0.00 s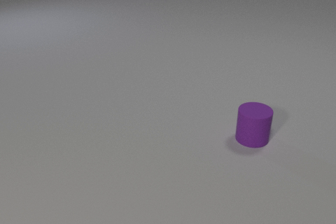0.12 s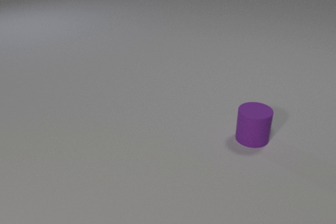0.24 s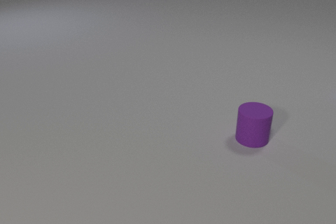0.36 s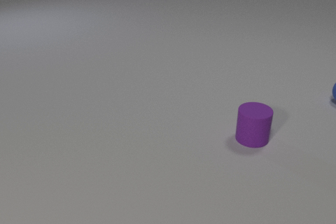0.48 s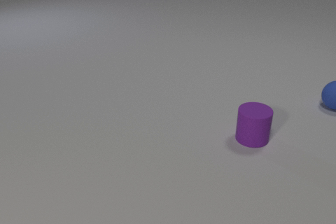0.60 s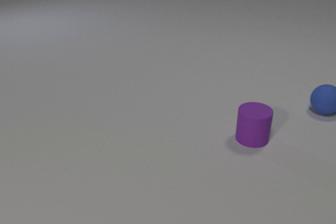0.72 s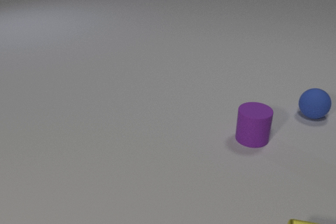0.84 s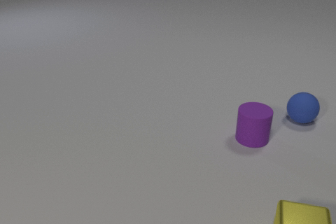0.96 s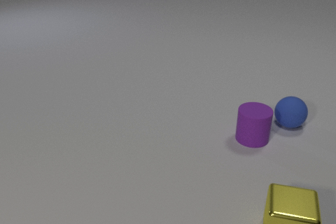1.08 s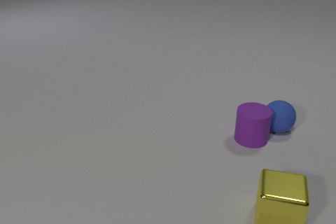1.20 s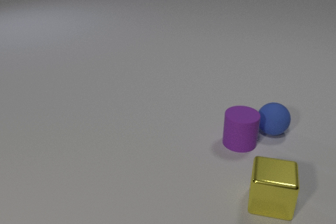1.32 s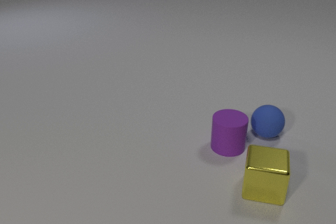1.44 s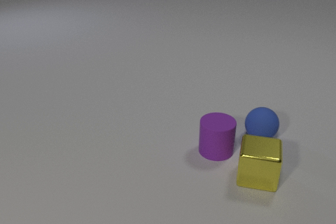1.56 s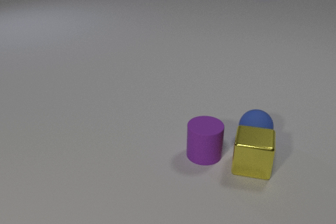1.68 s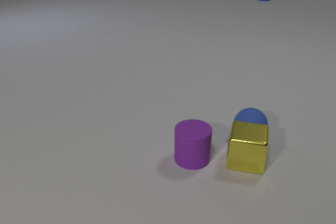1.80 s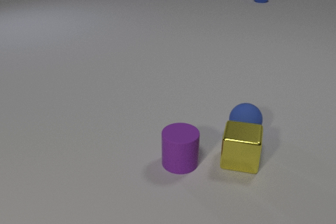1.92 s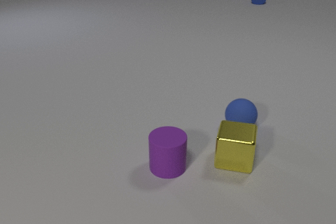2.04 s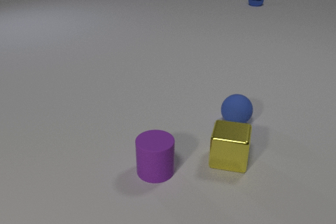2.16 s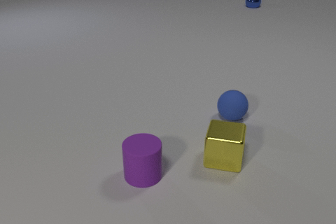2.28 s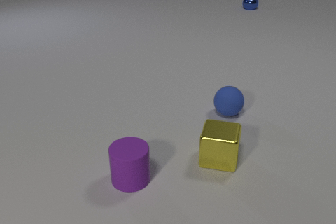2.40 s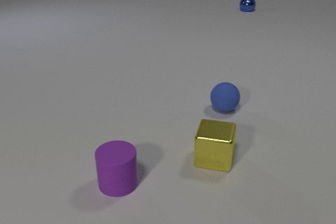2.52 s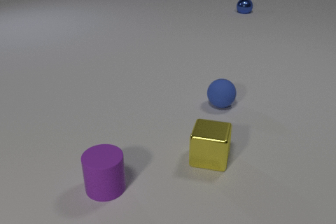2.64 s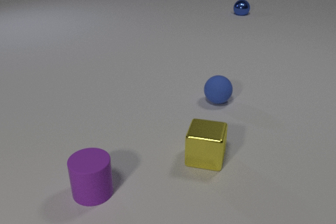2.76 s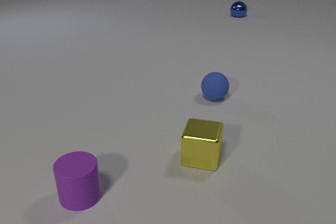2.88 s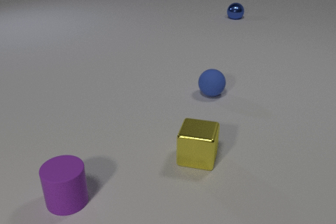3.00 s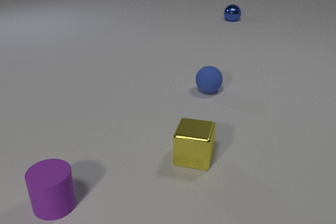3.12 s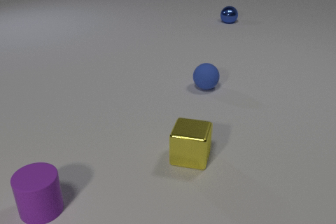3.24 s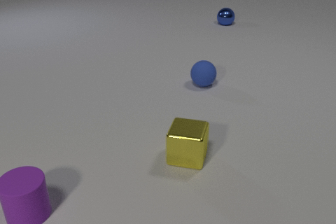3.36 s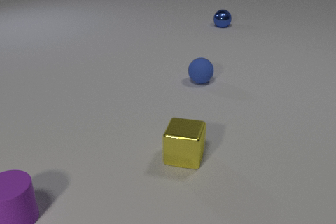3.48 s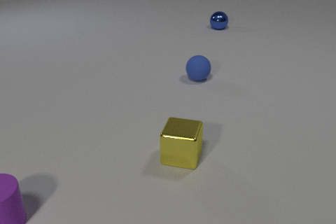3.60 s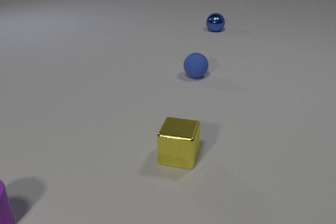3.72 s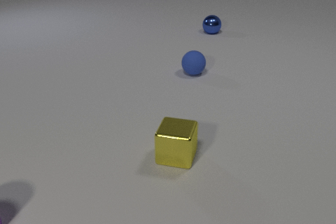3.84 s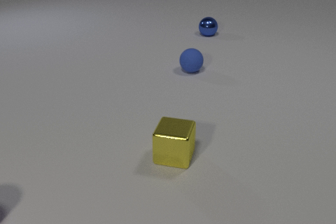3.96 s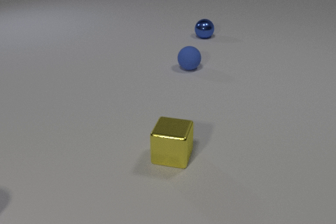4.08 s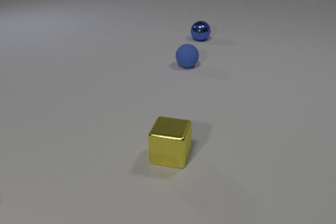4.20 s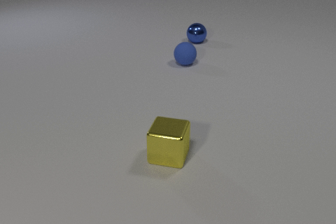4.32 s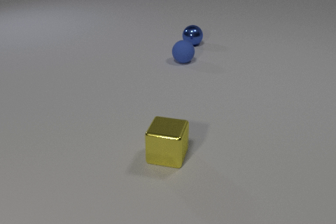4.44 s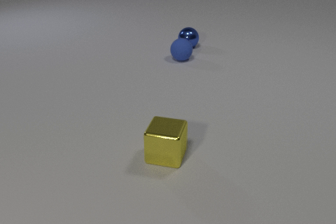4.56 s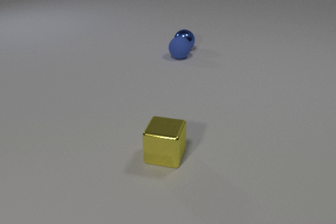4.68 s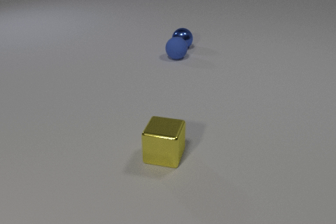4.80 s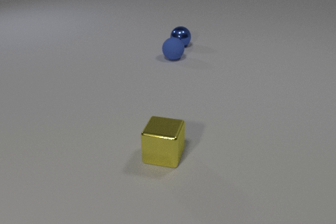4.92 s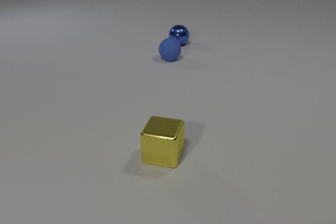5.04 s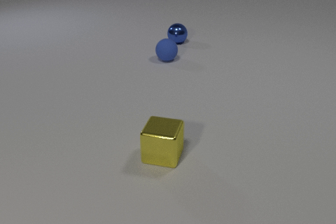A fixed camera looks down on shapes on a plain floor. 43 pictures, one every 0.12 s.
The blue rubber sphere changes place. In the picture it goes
to the left.
The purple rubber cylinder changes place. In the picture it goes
to the left.
0.00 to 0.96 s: The blue rubber sphere comes in at the right edge, rolls toward the camera and to the left. The yellow metal cube comes in at the bottom edge, slides away from the camera and to the left.
0.96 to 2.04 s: The blue rubber sphere rolls to the left. The purple rubber cylinder slides to the left and toward the camera. The yellow metal cube slides away from the camera and to the left. The blue metal sphere comes in at the top edge, rolls toward the camera. The blue rubber sphere and the purple rubber cylinder collide. The blue rubber sphere and the yellow metal cube collide.
2.04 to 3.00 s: The blue rubber sphere rolls away from the camera and to the left. The purple rubber cylinder slides to the left. The yellow metal cube slides to the left. The blue metal sphere rolls toward the camera.
3.00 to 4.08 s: The blue rubber sphere rolls away from the camera. The purple rubber cylinder slides to the left, leaves at the left edge. The yellow metal cube slides to the left. The blue metal sphere rolls toward the camera and to the left.
4.08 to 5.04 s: The blue rubber sphere rolls to the left and away from the camera. The yellow metal cube slides to the left. The blue metal sphere rolls to the left and toward the camera. The blue rubber sphere and the blue metal sphere collide.
What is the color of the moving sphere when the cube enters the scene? blue.
What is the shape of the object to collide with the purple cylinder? sphere.
How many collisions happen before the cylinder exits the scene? 2.
